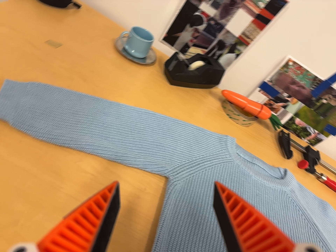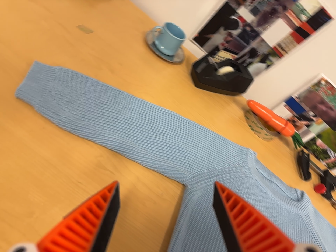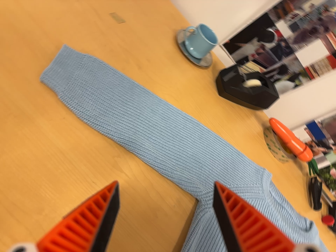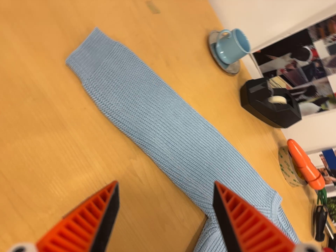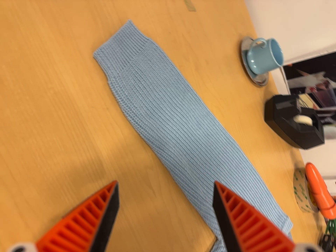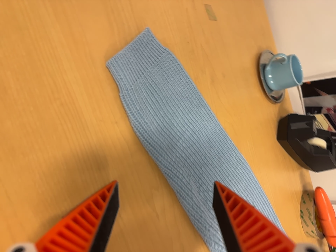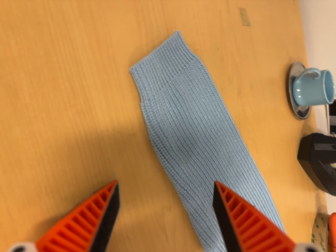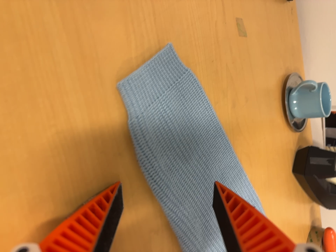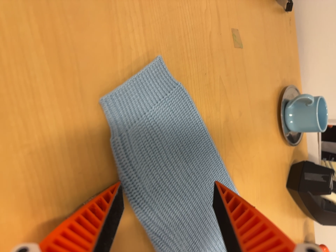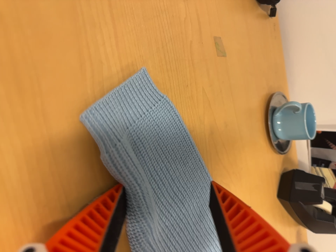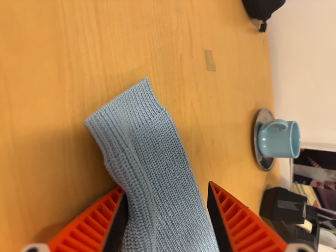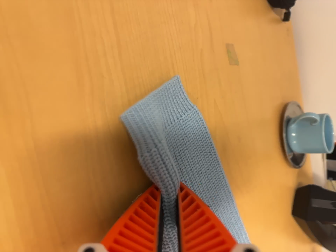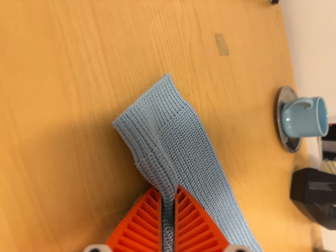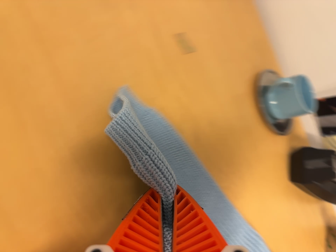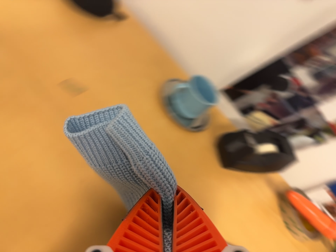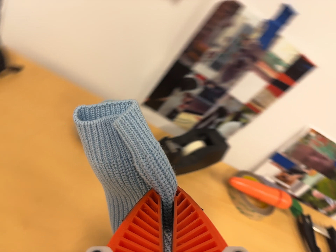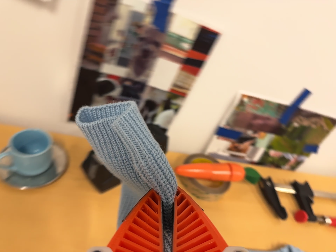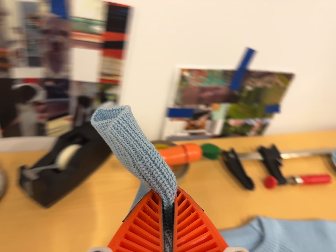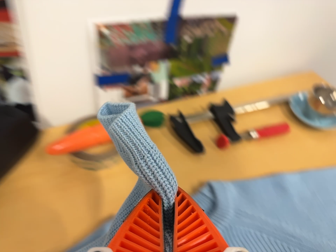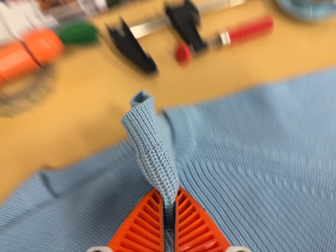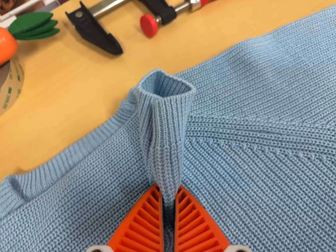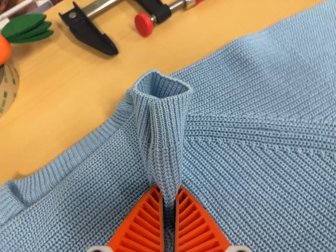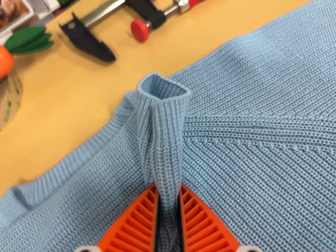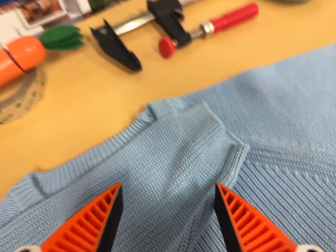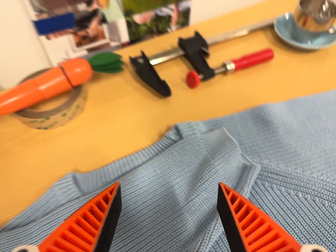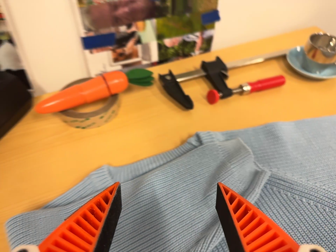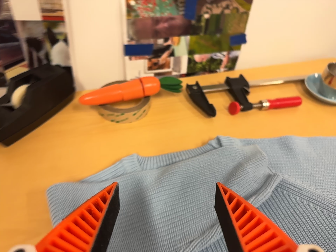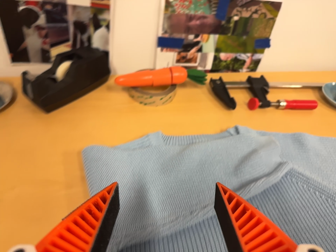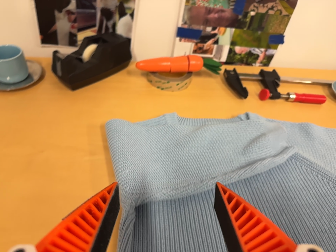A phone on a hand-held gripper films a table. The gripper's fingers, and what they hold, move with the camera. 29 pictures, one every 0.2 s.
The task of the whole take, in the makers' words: left arm across.
0.0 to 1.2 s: The camera travels to its left, forward and toward the top of its view, about 24 cm, so close, fixed things drift to the right. It rolls about its line of sight by about 50 degrees, and the scene rotates clockwise.
1.2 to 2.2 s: The camera travels forward and toward the top of its view, about 10 cm, so what stands in front looms larger.
2.2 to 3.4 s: The camera pans to its right by about 15 degrees. It travels to its right, about 40 cm, so close, fixed things drift to the left. It rolls about its line of sight by about 80 degrees, and the scene rotates counterclockwise.
3.4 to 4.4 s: The camera travels to its right and forward, about 30 cm, so close, fixed things drift to the left. Its aim tips toward the bottom of its view by about 25 degrees, and the scene shifts upward. It rolls about its line of sight by about 30 degrees, and the scene rotates counterclockwise.
4.4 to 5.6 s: The camera travels backward, toward the bottom of its view and to its left, about 32 cm, so what stands in front gets smaller. Its aim tips toward the top of its view by about 20 degrees. It rolls about its line of sight by about 35 degrees, and the scene rotates clockwise.
The film runs forward here.
